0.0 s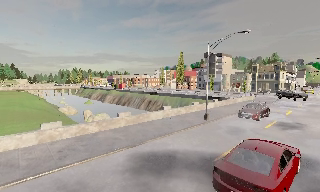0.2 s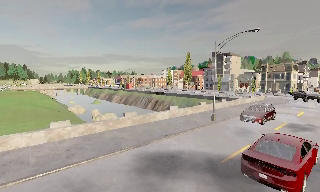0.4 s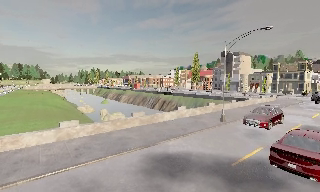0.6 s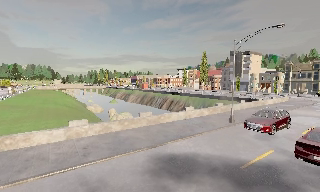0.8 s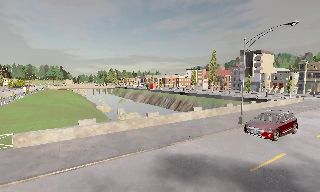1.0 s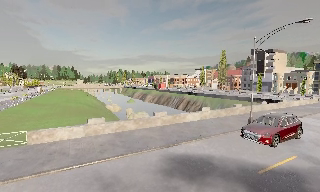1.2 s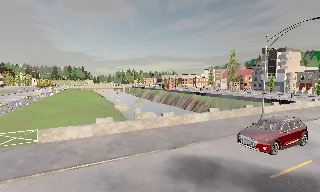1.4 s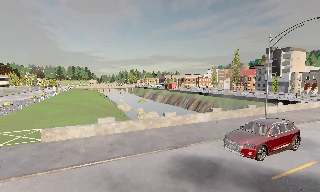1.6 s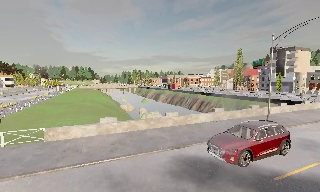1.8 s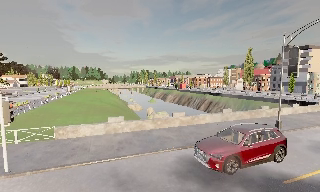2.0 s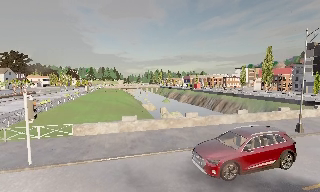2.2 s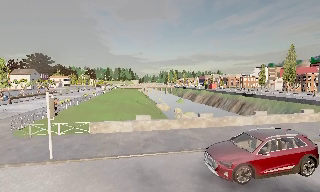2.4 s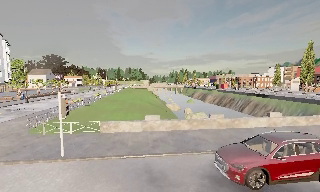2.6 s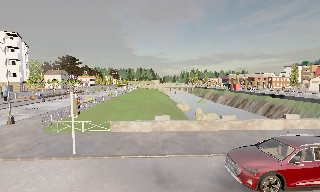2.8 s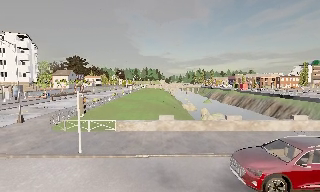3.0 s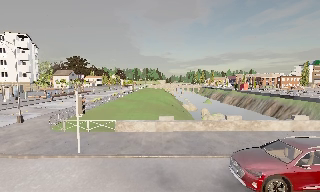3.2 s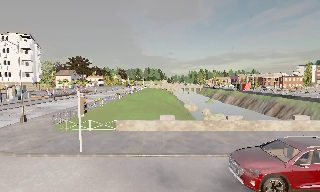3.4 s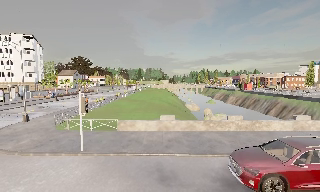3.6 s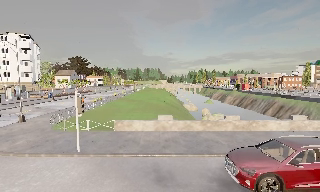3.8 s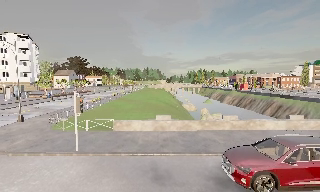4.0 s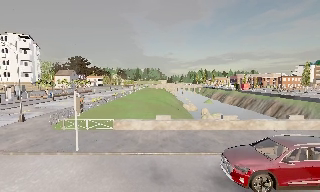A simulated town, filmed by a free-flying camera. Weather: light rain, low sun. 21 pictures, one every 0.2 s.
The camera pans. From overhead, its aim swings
counterclockwise.
The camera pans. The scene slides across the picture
to the right.
0.0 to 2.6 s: The camera swings to its left by about 40 degrees, and the scene slides to the right. It travels to its right, about 1 m.
2.6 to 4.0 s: The camera shifts only a little, or ends up much as it began.
The film runs forward here.
